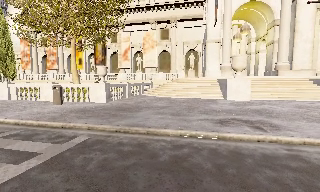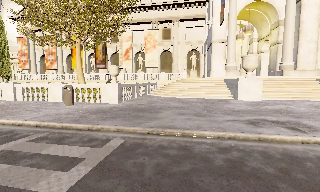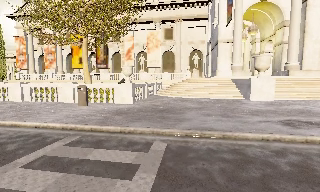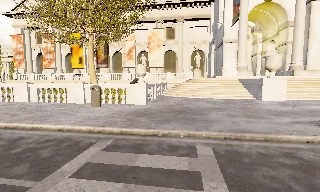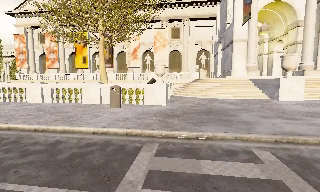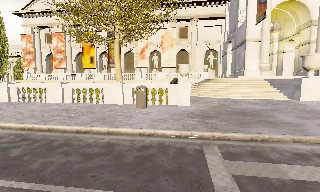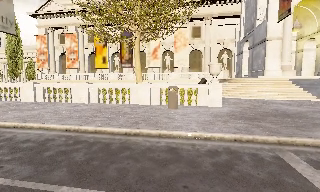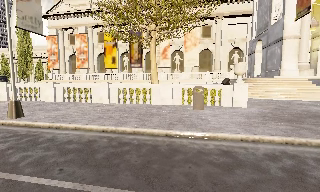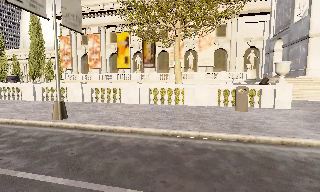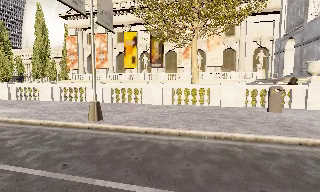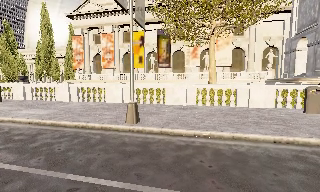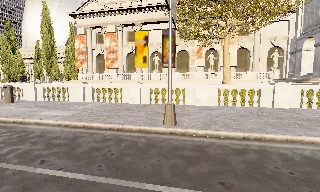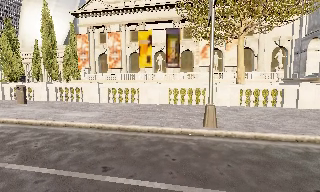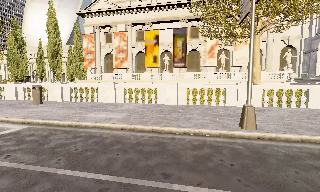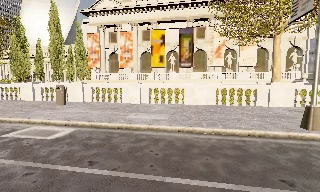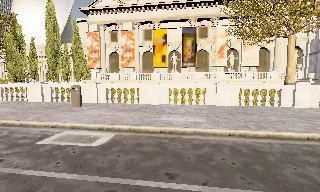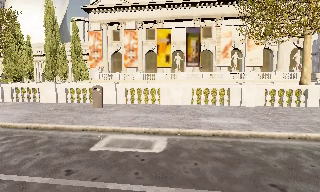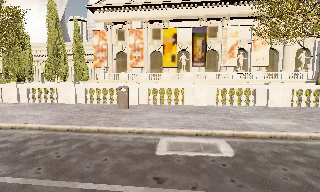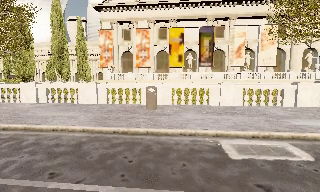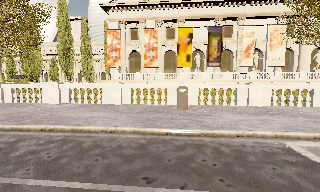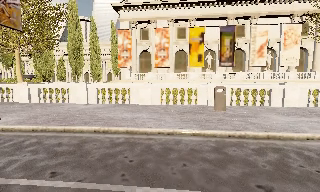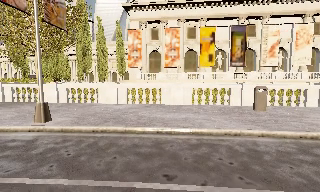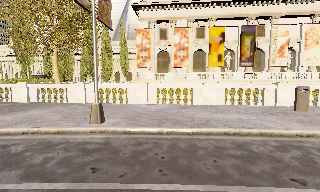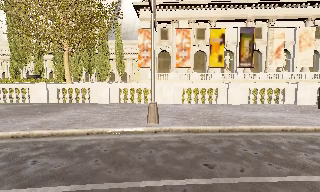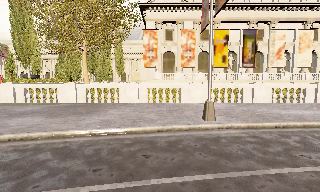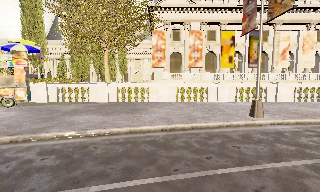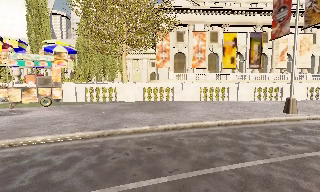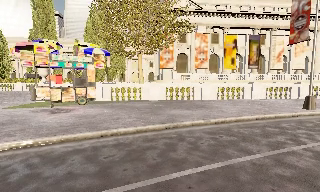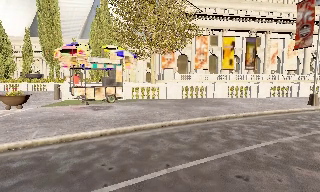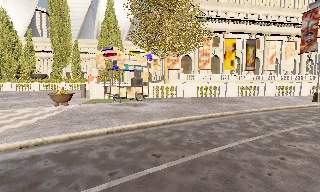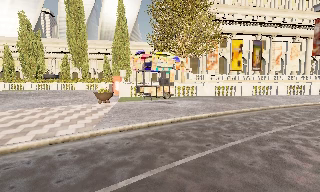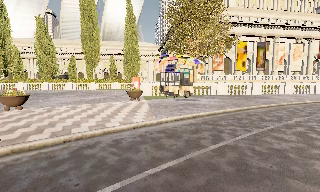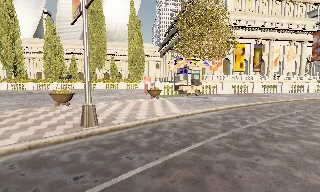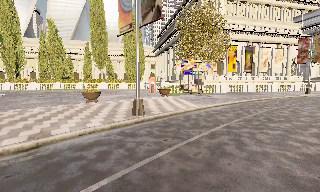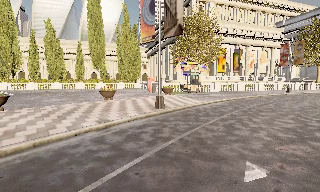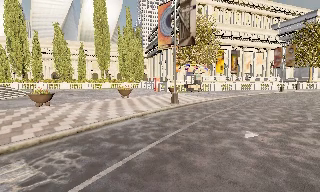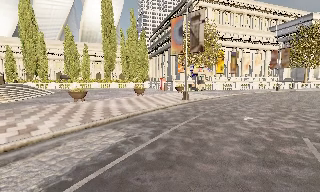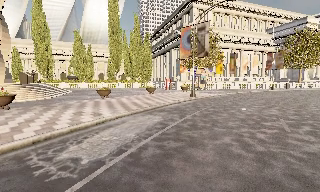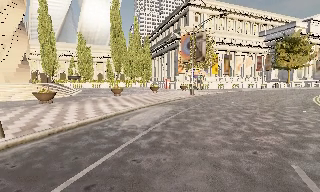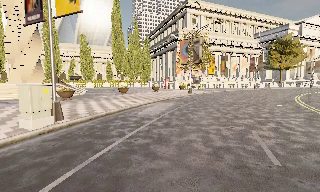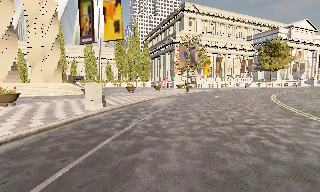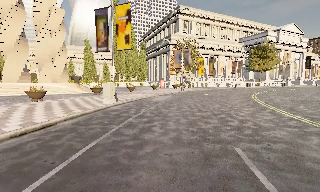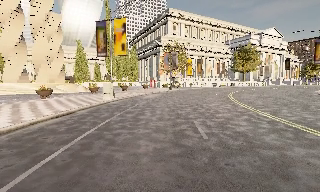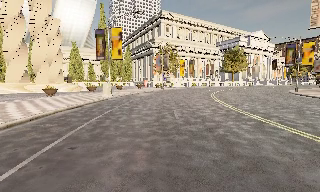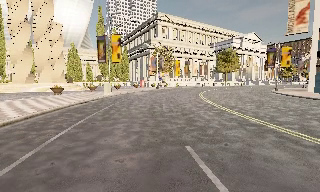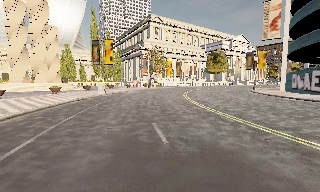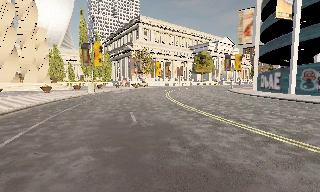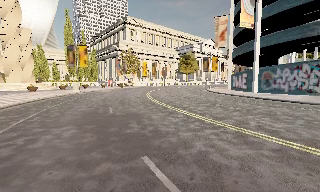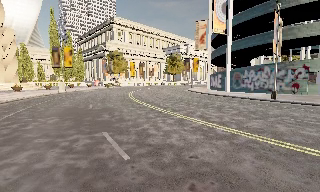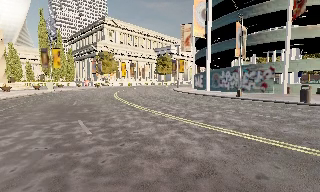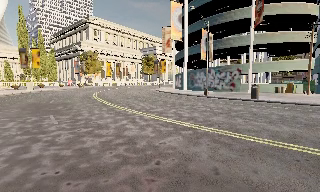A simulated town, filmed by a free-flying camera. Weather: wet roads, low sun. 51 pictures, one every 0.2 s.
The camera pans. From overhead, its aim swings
clockwise.
0.0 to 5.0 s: The camera pans to its right, which is clockwise from overhead, by about 15 degrees. It travels to its left, about 40 m, so close, fixed things drift to the right.
5.0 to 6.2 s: The camera travels to its left and backward, about 14 m, so close, fixed things drift to the right.
6.2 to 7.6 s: The camera pans to its right, which is clockwise from overhead, by about 10 degrees. It travels backward and to its left, about 17 m, so what stands in front gets smaller.
7.6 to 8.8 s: The scene slides to the left, as the camera pans about 10 degrees to its right. It travels backward, about 15 m, so what stands in front gets smaller.
8.8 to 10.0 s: The camera pans to its right, which is clockwise from overhead, by about 20 degrees. It travels backward and to its right, about 13 m, so what stands in front gets smaller.
The film runs forward here.
